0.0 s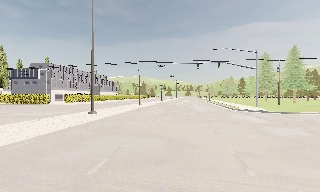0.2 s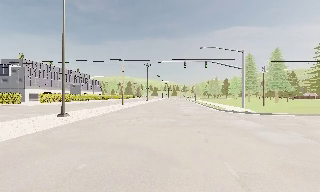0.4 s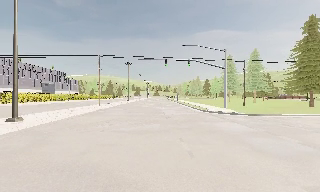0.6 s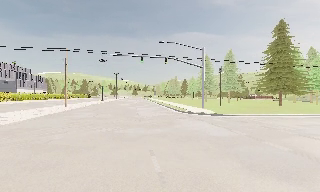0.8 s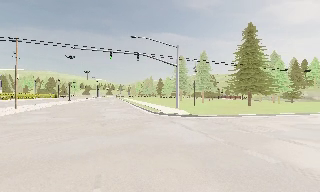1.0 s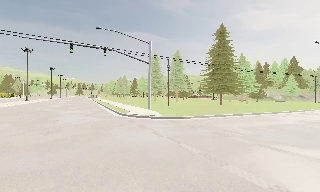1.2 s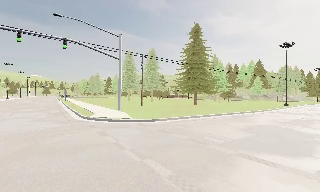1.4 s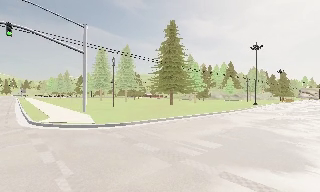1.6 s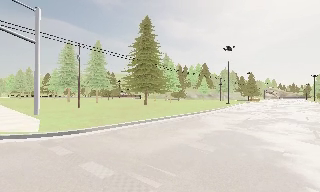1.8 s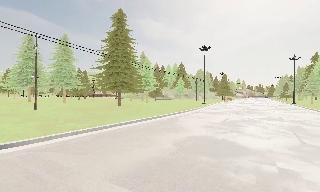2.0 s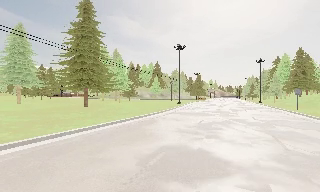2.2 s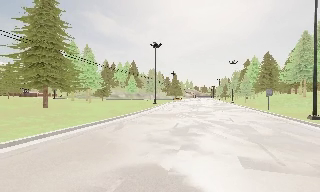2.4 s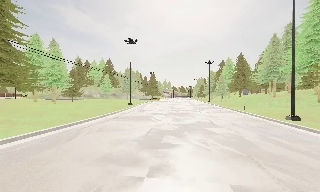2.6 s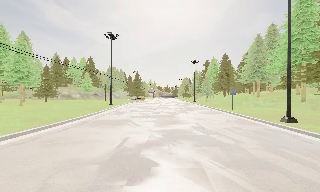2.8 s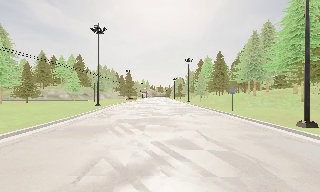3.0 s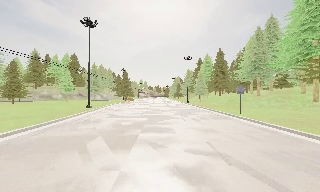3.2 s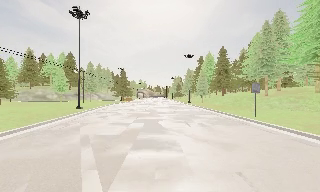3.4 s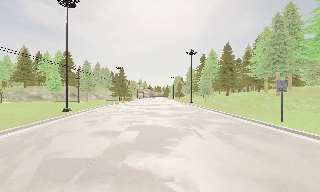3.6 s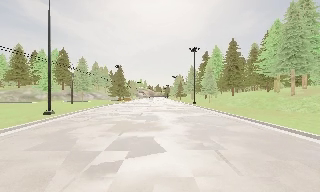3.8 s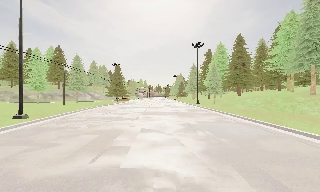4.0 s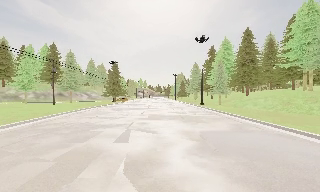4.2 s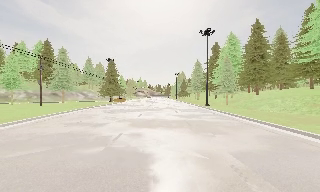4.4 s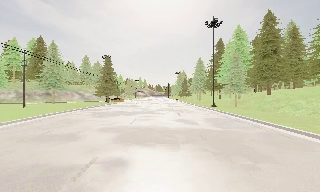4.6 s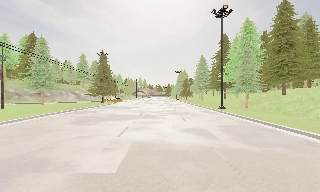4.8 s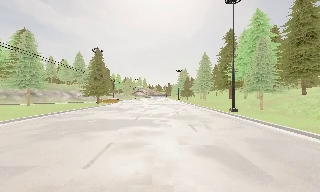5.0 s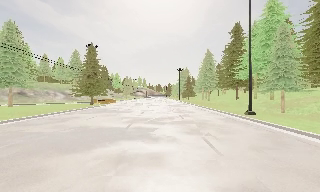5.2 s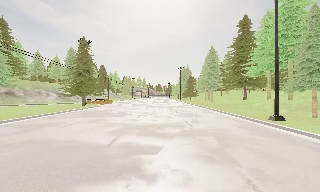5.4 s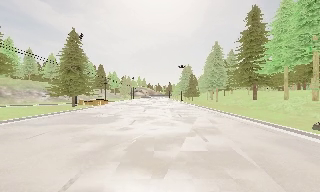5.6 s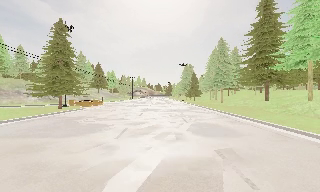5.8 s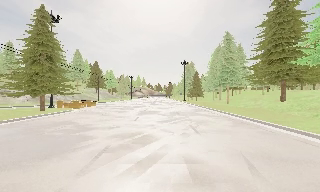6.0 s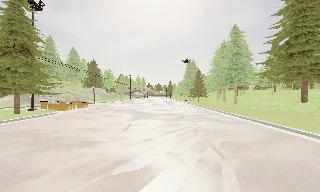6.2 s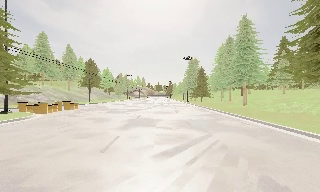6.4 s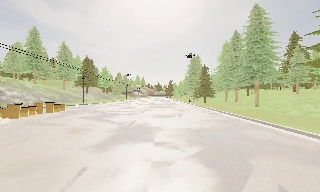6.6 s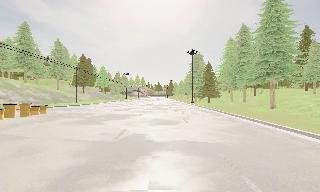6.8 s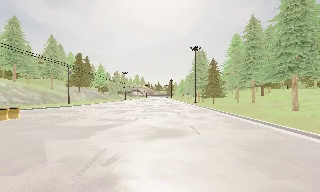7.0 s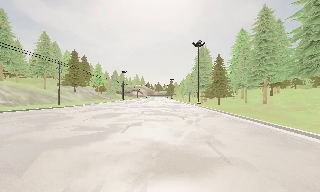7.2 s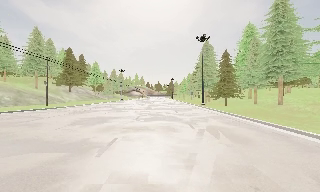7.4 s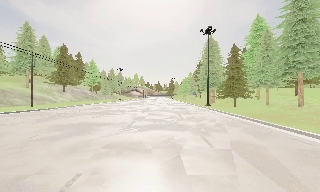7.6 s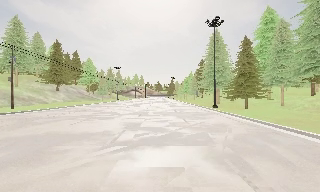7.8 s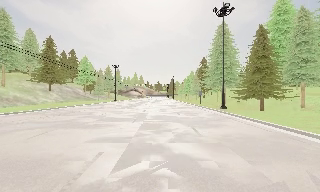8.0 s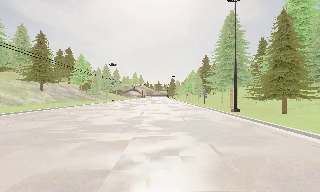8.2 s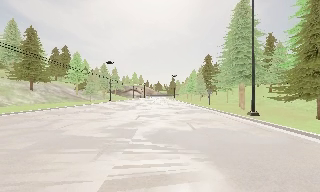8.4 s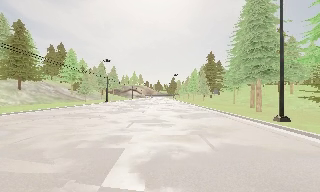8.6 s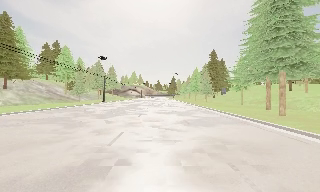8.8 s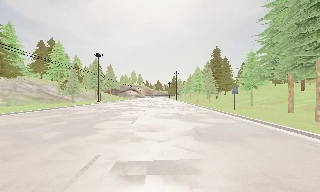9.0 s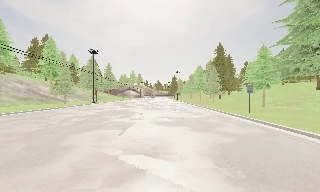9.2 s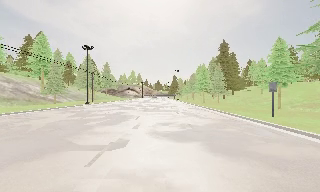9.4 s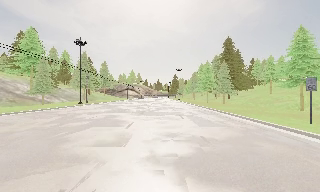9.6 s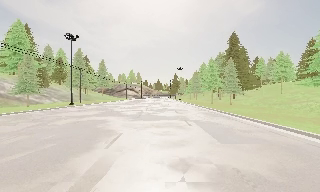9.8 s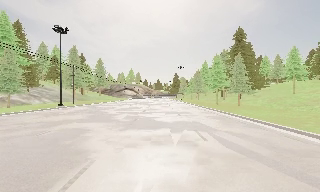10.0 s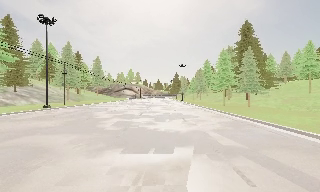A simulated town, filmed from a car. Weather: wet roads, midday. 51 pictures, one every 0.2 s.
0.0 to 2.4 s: The camera pans to its right, which is clockwise from overhead, by about 95 degrees. It travels forward, about 19 m.
2.4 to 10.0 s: The camera travels forward, about 110 m, so what stands in front looms larger.
The film runs forward here.
